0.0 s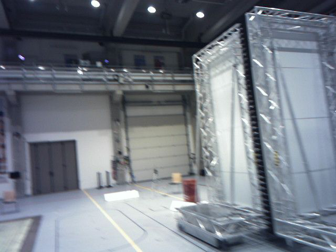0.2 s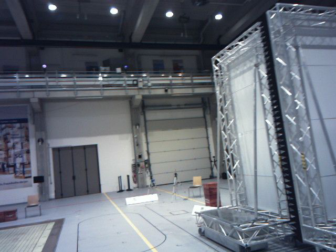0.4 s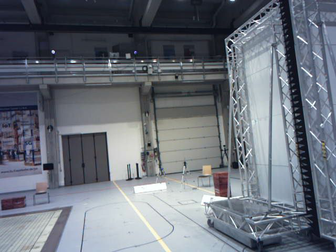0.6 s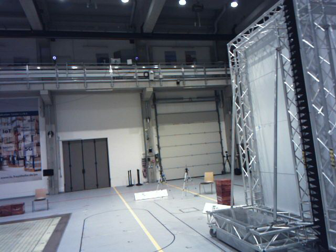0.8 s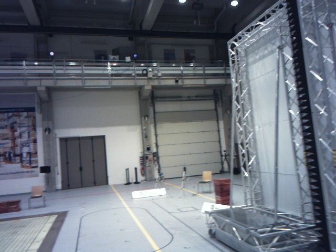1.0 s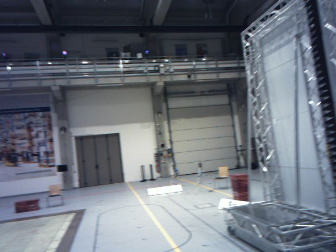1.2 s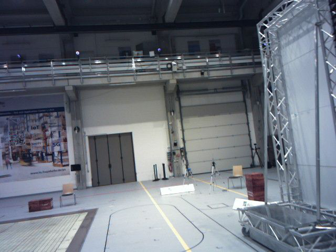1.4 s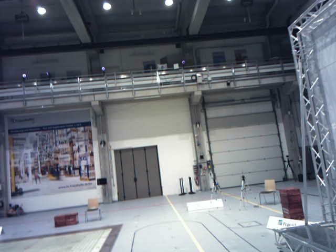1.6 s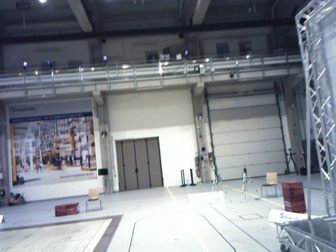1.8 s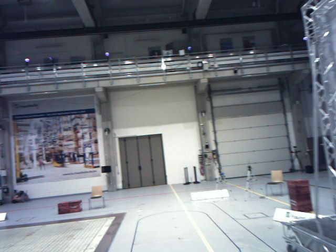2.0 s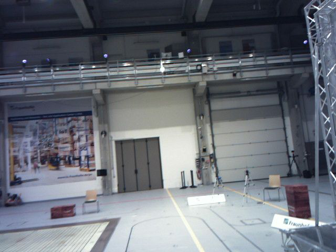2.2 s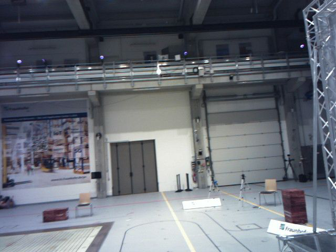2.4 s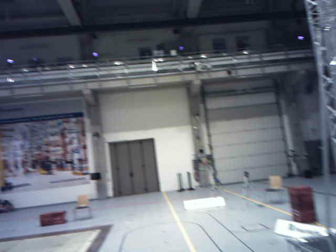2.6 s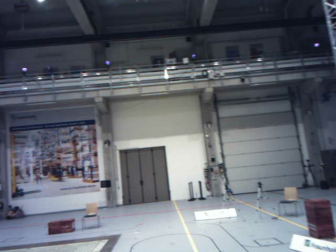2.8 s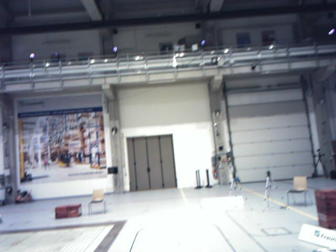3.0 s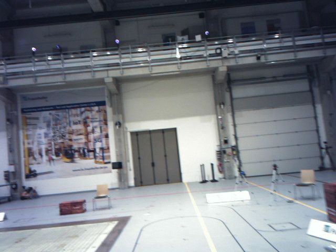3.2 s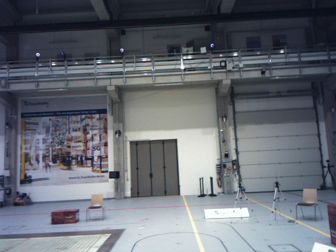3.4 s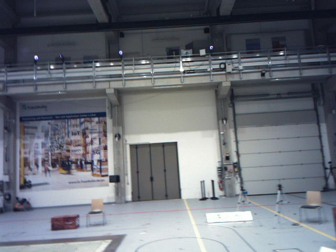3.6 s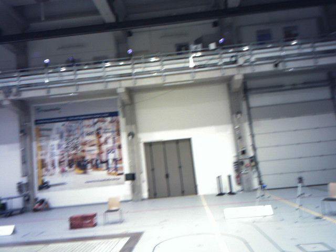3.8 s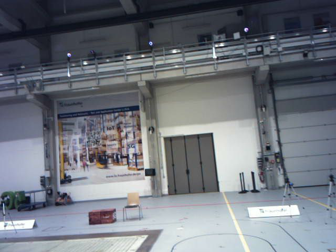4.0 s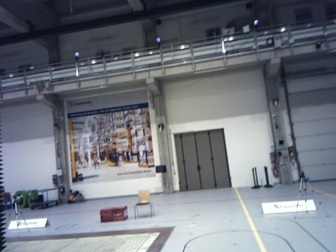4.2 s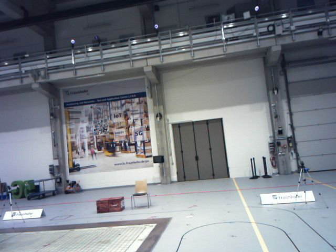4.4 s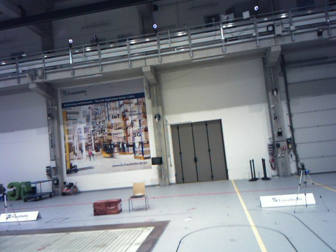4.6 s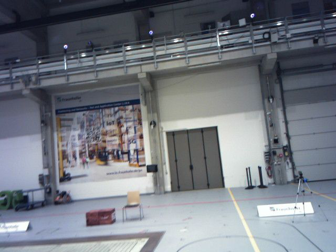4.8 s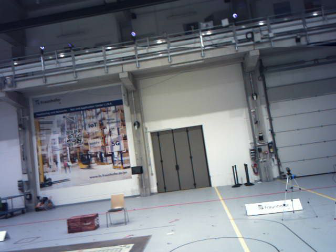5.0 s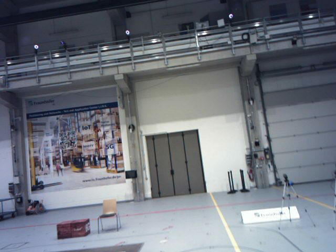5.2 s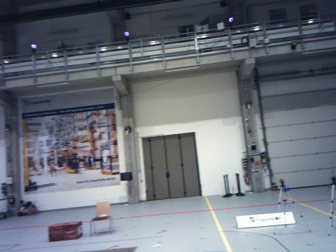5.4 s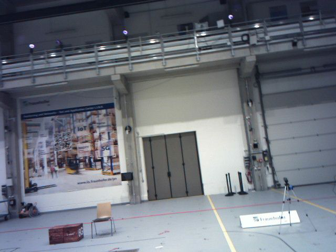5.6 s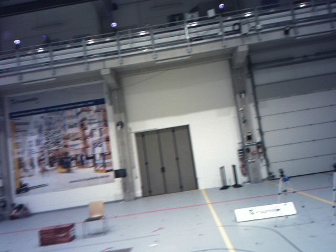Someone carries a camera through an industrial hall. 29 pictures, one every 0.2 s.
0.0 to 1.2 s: The camera swings to its left by about 10 degrees, and the scene slides to the right. It travels forward, about 1.2 m, so what stands in front looms larger.
1.2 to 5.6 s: The camera travels forward, about 4 m, so what stands in front looms larger.
The film runs forward here.
